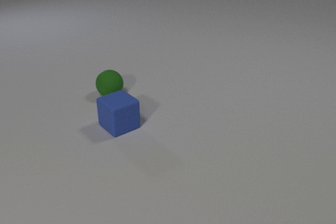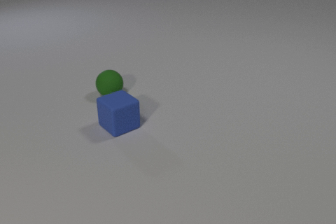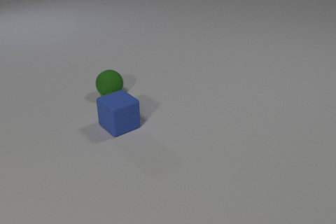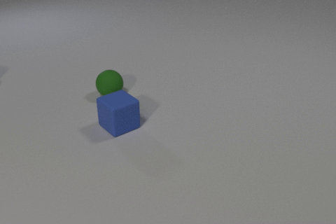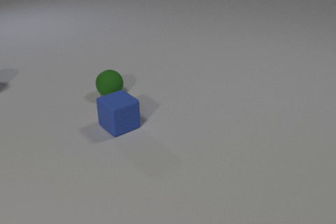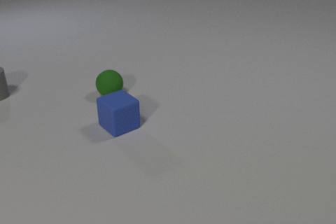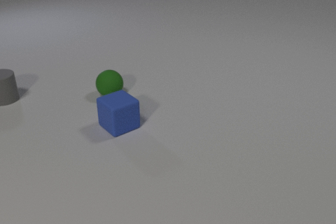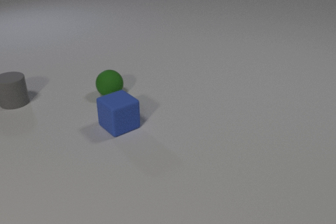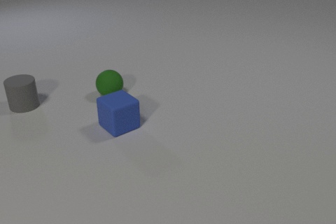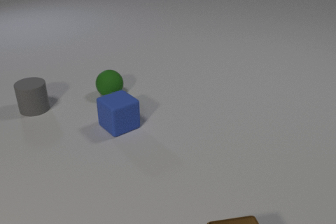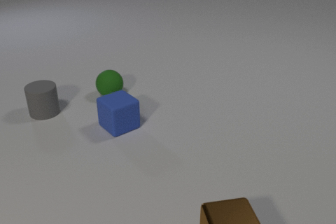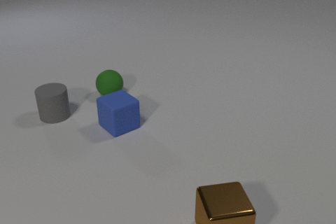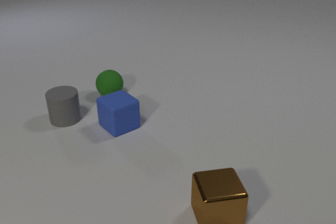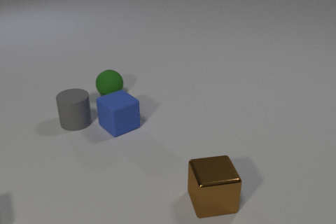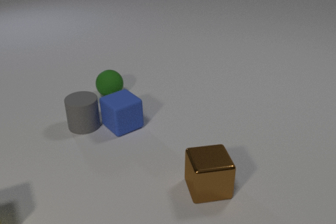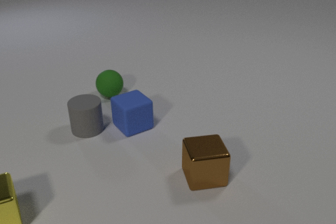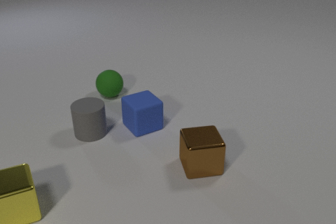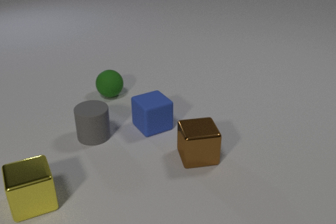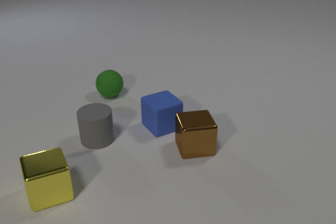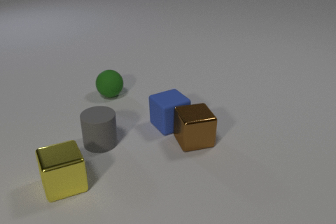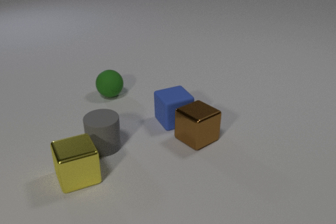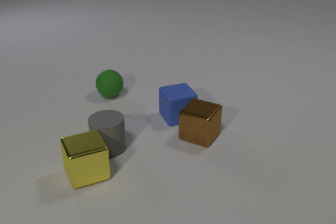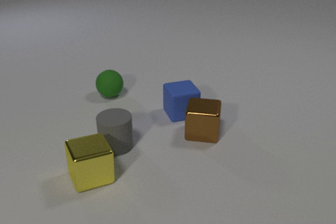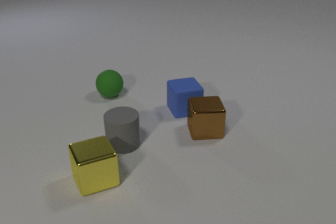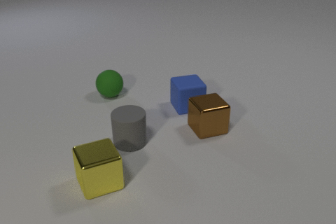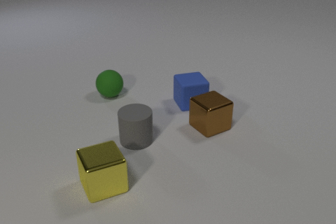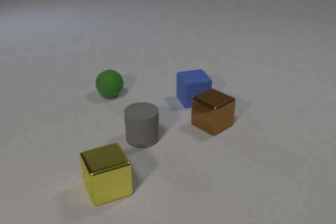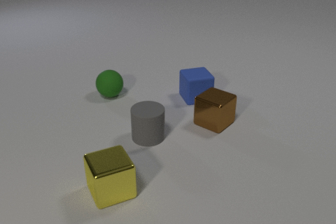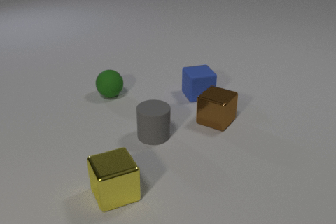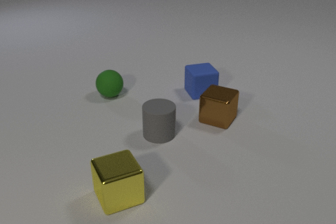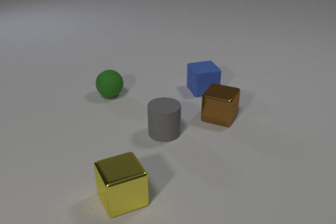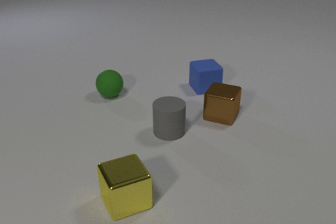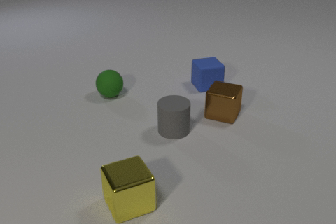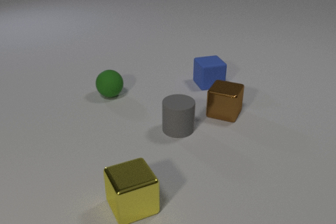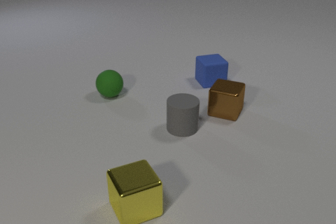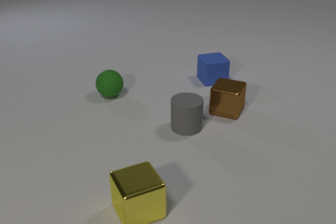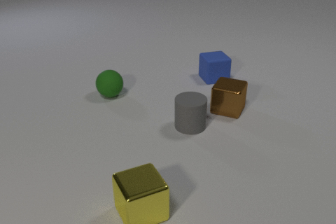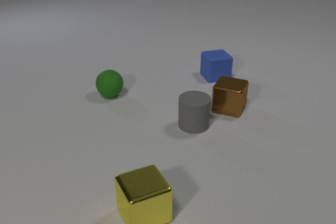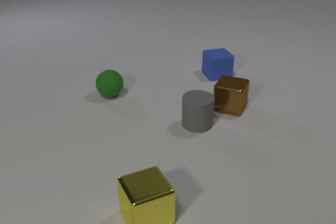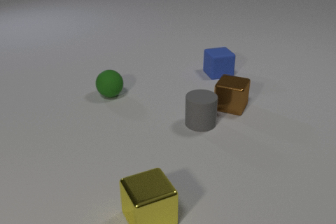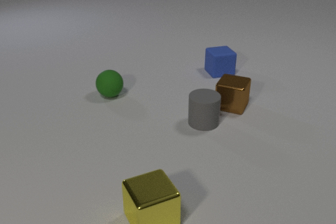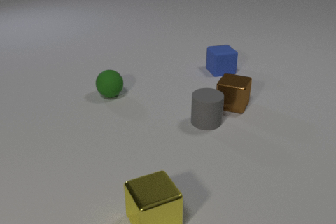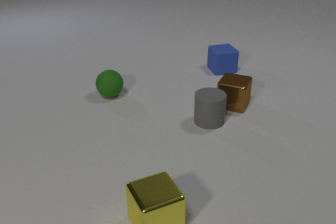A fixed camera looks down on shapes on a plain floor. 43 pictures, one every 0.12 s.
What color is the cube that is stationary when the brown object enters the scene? blue.
How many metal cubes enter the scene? 2.
How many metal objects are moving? 2.
0.00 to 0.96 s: The gray rubber cylinder comes in at the left edge, slides toward the camera and to the right.
0.96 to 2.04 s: The gray rubber cylinder slides toward the camera and to the right. The blue rubber cube slides to the right. The yellow metal cube comes in at the left edge, slides to the right and away from the camera. The brown metal cube comes in at the bottom edge, slides away from the camera. The gray rubber cylinder and the blue rubber cube collide.
2.04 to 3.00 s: The gray rubber cylinder slides to the right. The blue rubber cube slides away from the camera and to the right. The yellow metal cube slides to the right. The brown metal cube slides away from the camera, spins counterclockwise seen from above by about 105 degrees, its near face sliding to the right. The blue rubber cube and the brown metal cube collide. The gray rubber cylinder and the yellow metal cube collide.
3.00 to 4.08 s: The gray rubber cylinder slides to the right and away from the camera. The blue rubber cube slides away from the camera. The yellow metal cube slides toward the camera and to the right. The brown metal cube slides away from the camera and to the right, spins so that its near face slides to the right, counterclockwise seen from above.
4.08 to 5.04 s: The gray rubber cylinder slides to the right and away from the camera. The blue rubber cube slides away from the camera. The yellow metal cube slides toward the camera and to the right. The brown metal cube slides away from the camera and to the right.
